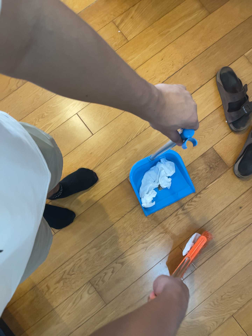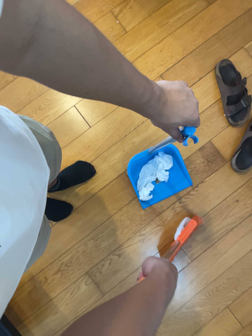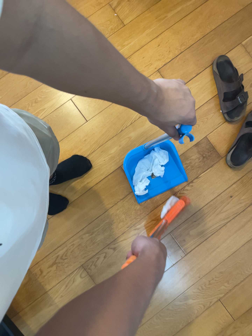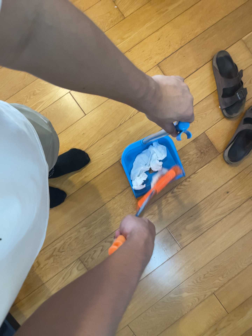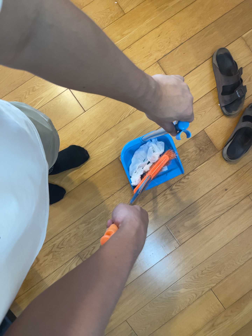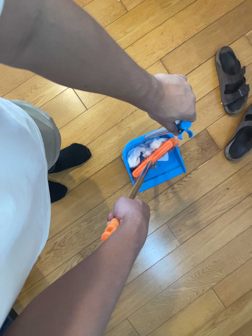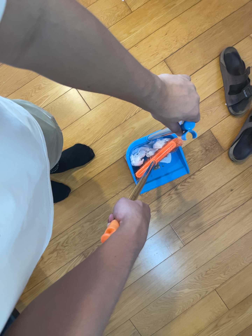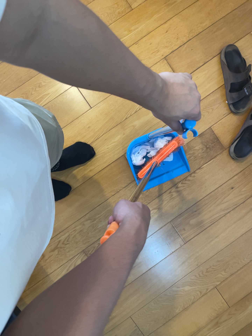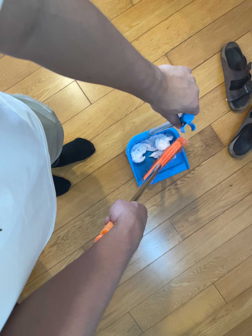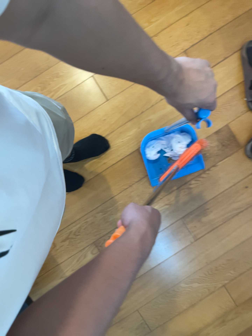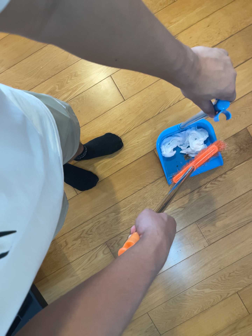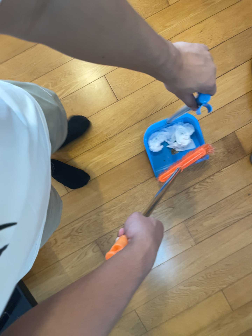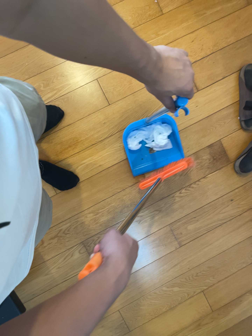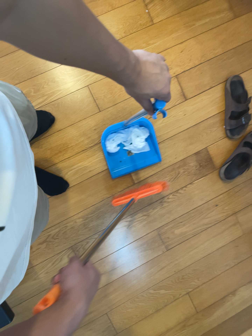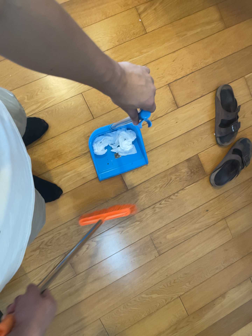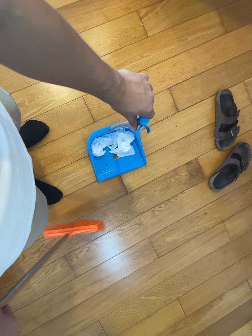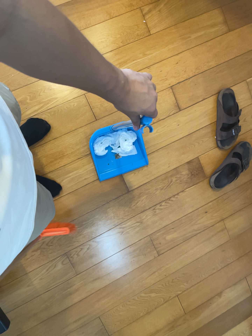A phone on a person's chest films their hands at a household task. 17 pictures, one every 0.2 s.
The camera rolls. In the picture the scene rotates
clockwise.
0.0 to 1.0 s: The camera shifts only a little, or ends up much as it began.
1.0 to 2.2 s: The camera travels to its left, about 9 cm, so close, fixed things drift to the right.
2.2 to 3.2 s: The camera pans to its right by about 10 degrees. It travels toward the top of its view, to its left and backward, about 18 cm, so close, fixed things drift downward.
The film runs forward here.
